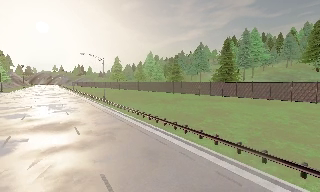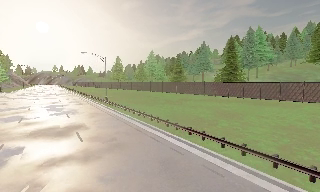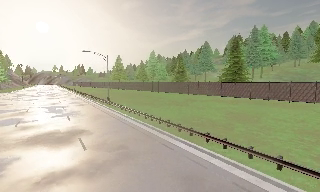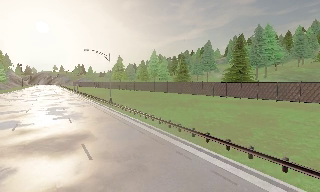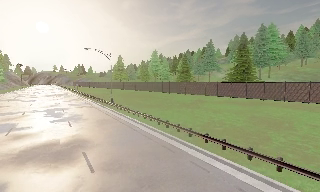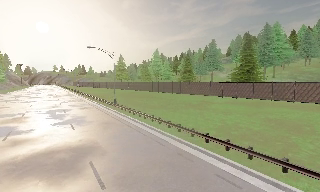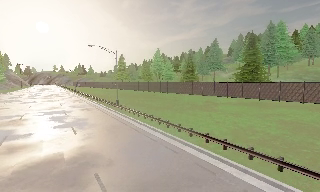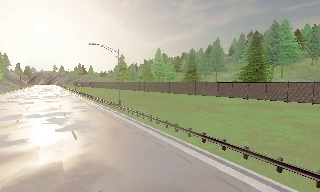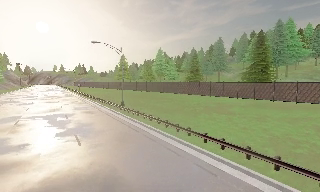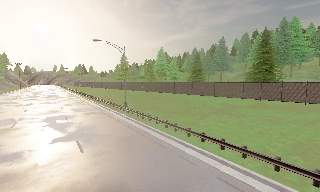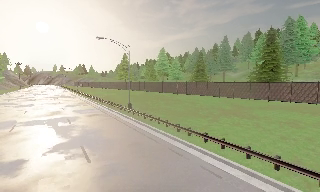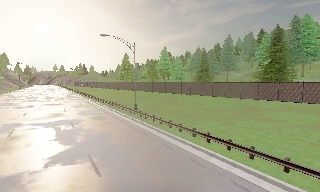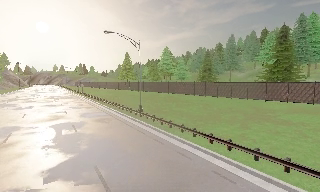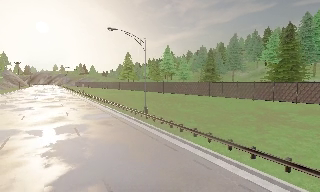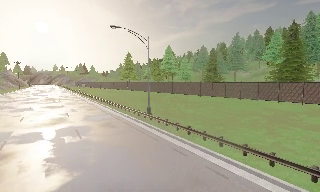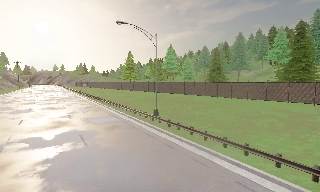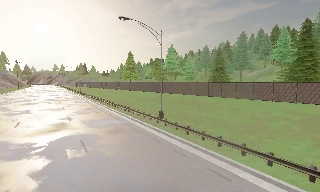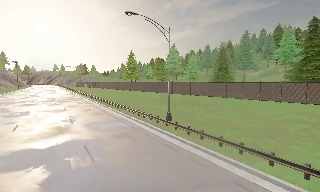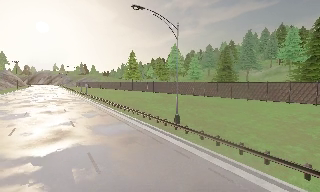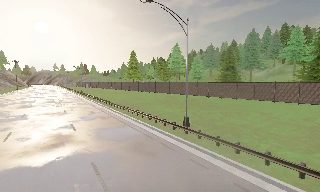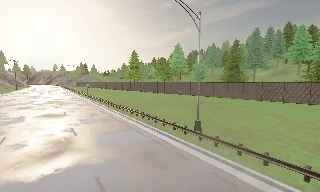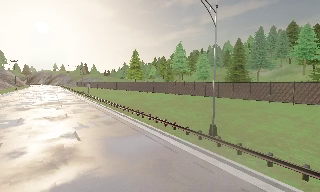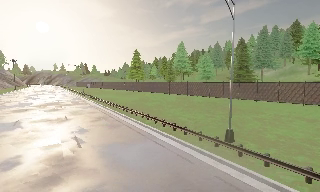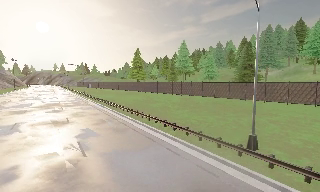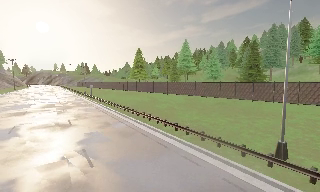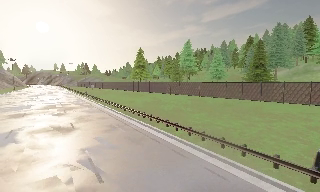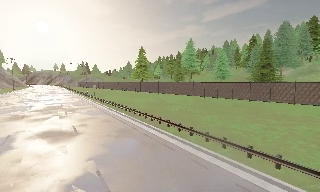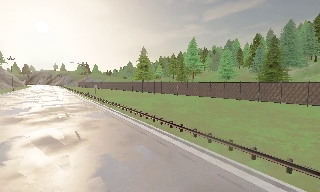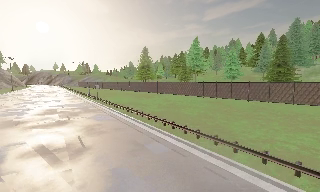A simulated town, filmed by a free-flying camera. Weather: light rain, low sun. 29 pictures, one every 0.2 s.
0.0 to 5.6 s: The camera travels forward and to its left, about 30 m, so what stands in front looms larger.
The film runs forward here.
